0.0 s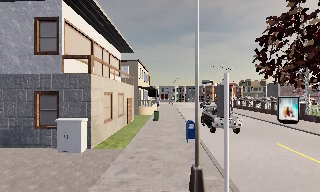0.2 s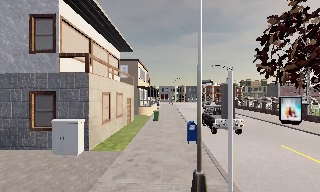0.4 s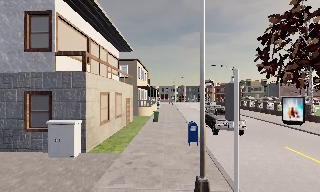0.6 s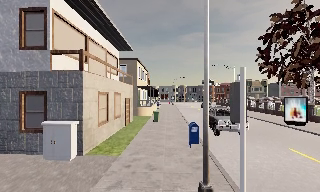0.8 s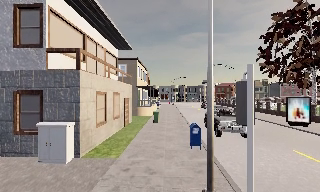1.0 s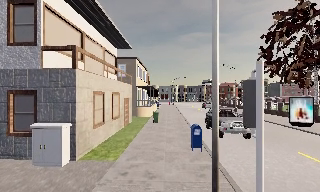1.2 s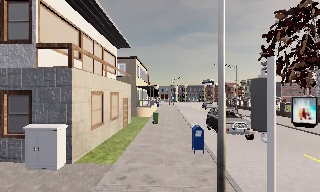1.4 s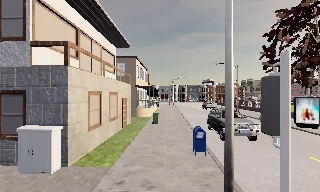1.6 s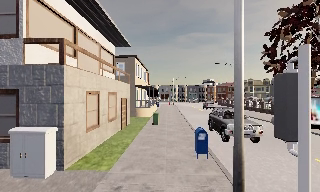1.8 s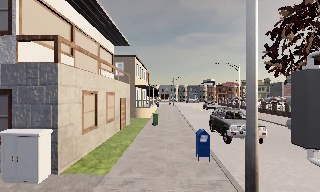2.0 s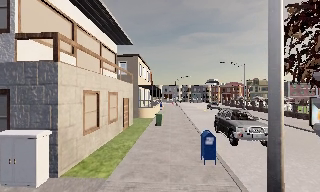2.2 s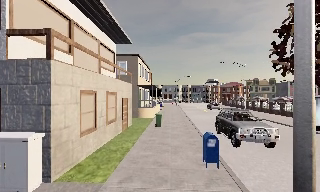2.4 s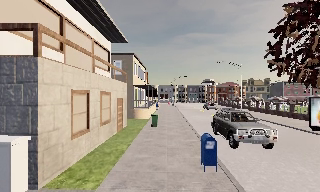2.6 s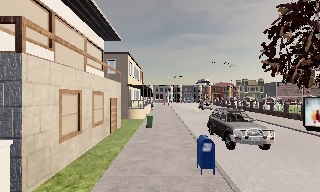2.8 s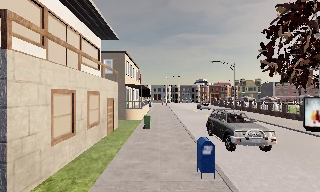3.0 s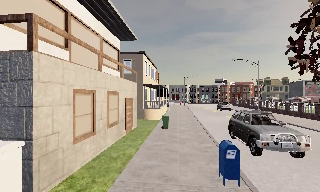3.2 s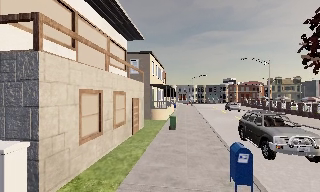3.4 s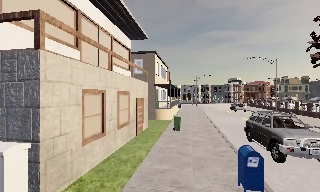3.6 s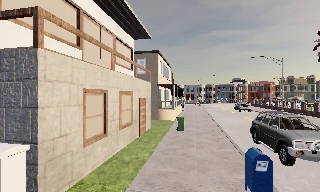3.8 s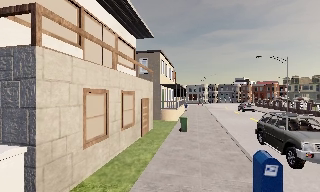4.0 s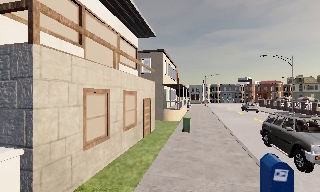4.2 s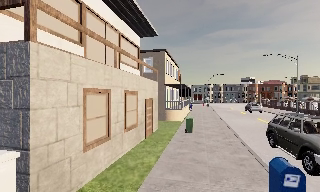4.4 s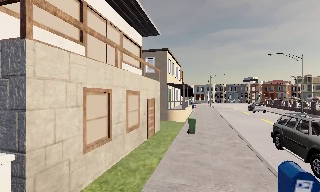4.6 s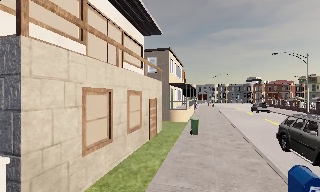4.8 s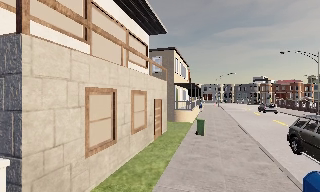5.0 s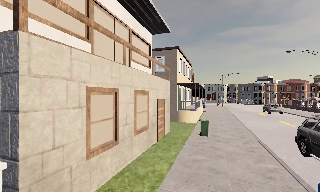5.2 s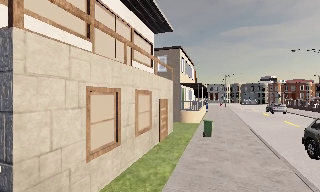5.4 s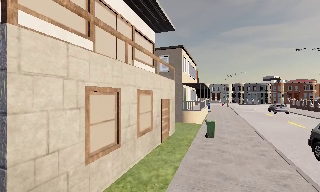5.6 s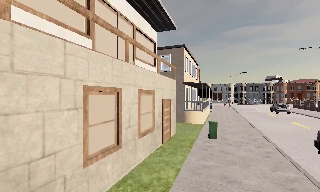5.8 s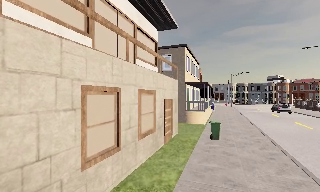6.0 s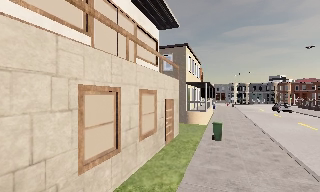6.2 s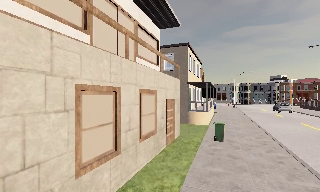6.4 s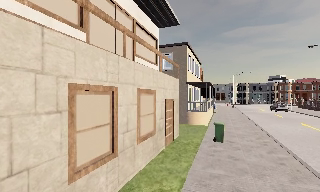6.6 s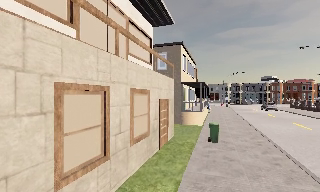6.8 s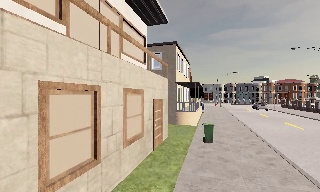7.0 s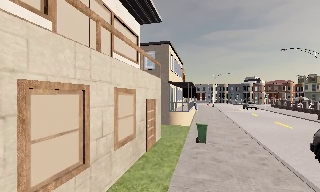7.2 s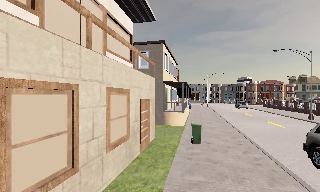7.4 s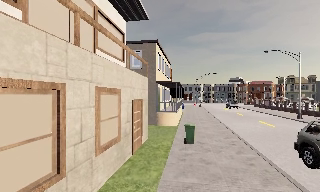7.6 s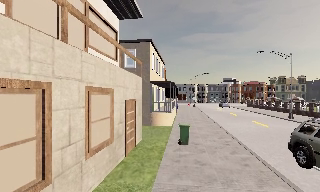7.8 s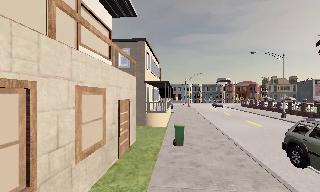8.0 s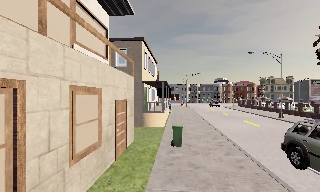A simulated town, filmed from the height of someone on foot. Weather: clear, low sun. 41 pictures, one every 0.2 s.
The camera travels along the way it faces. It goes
forward.
0.0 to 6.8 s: The camera pans to its left, which is counterclockwise from overhead, by about 15 degrees. It travels forward, about 7 m, so what stands in front looms larger.
6.8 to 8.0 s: The scene slides to the left, as the camera pans about 10 degrees to its right. It travels forward, about 1 m, so what stands in front looms larger.
The film runs forward here.
